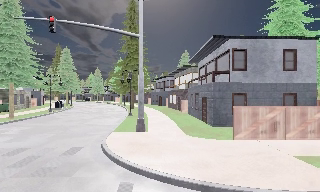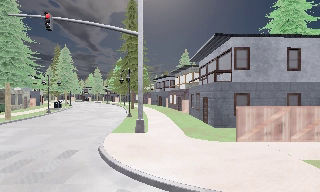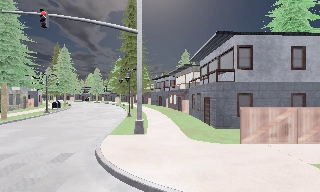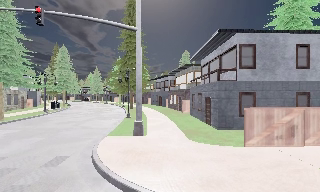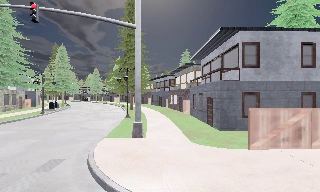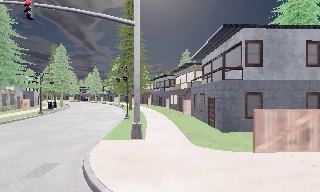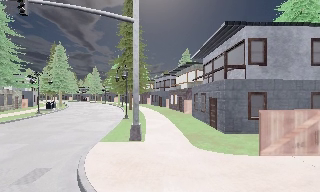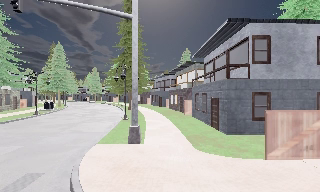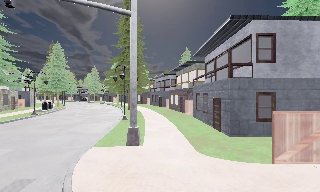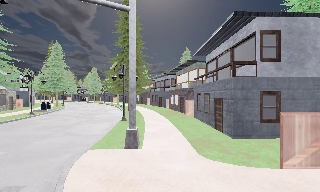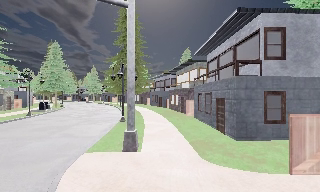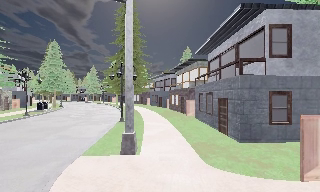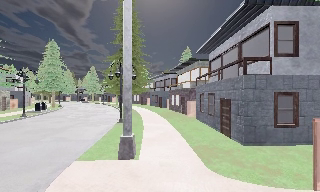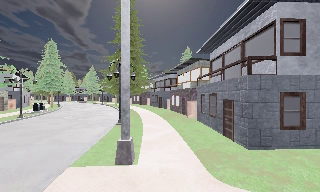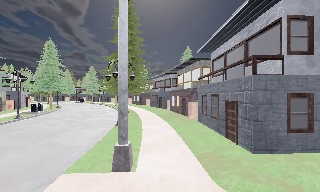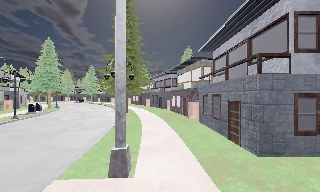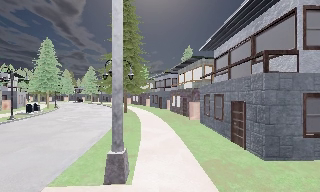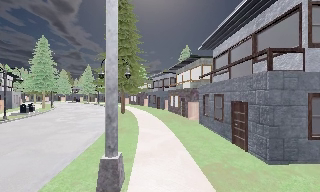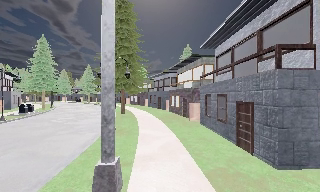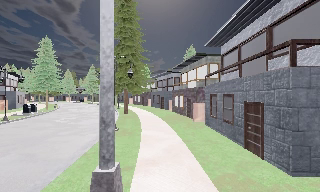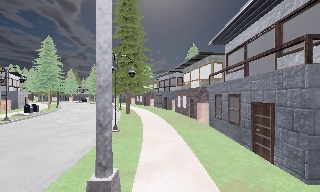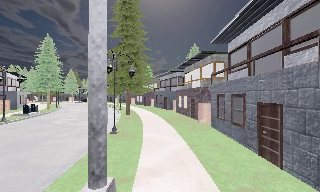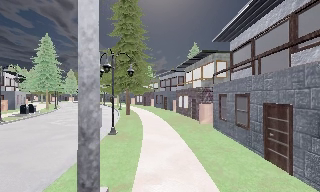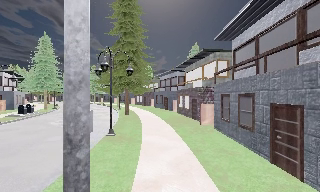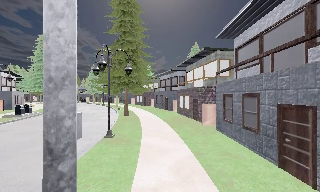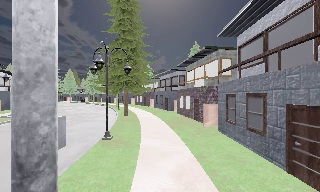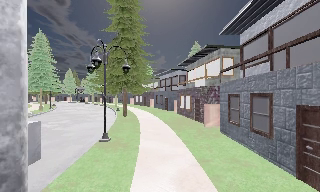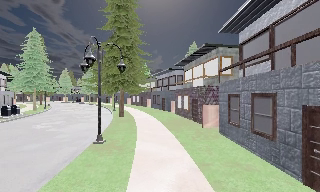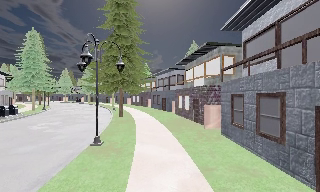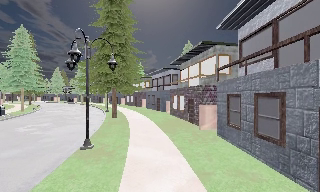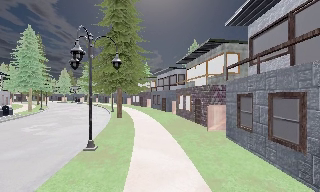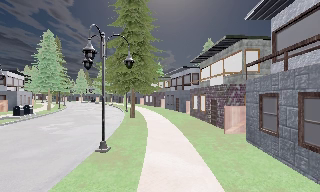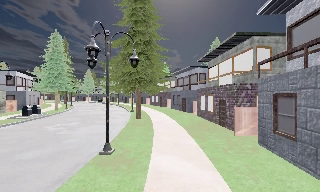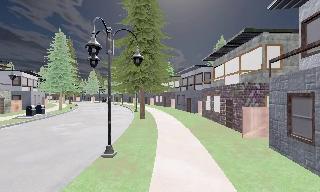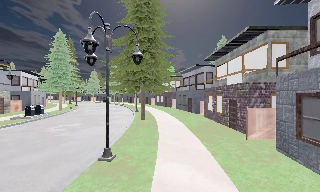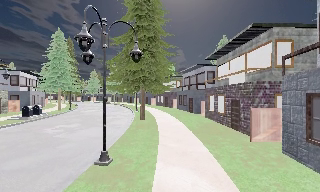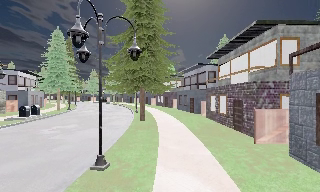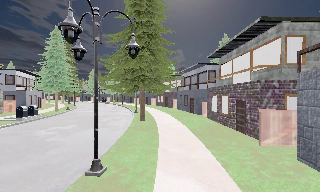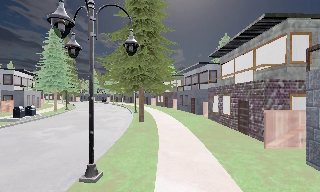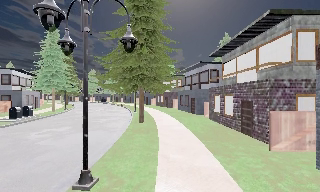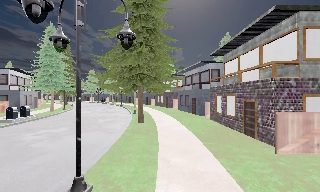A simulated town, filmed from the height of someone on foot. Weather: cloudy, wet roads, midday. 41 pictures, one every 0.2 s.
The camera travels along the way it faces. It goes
forward.
0.0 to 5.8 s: The camera travels forward, about 9 m, so what stands in front looms larger.
5.8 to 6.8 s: The camera pans to its left, which is counterclockwise from overhead, by about 10 degrees. It travels forward, about 1.5 m, so what stands in front looms larger.
6.8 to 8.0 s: The camera travels forward, about 2 m, so what stands in front looms larger.
The film runs forward here.
